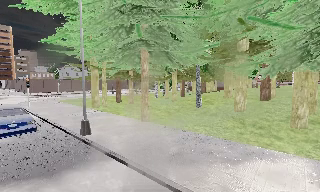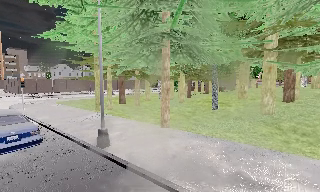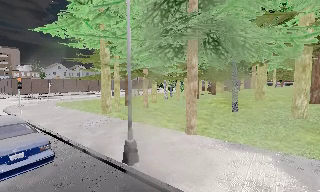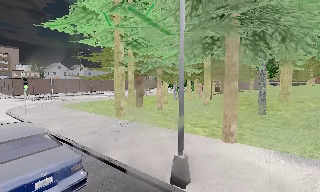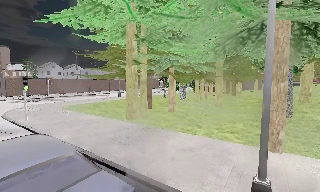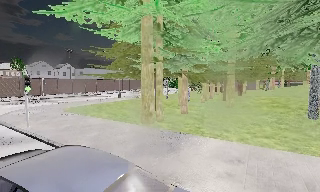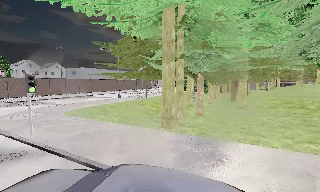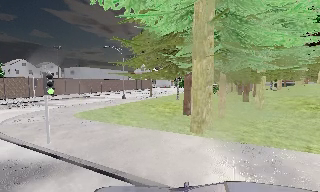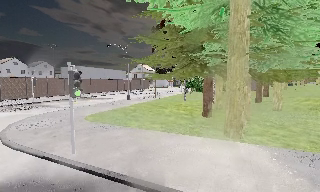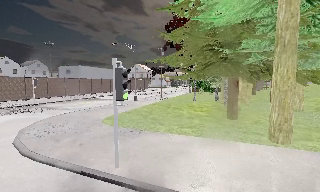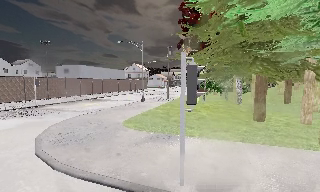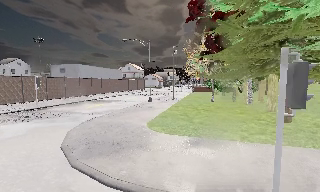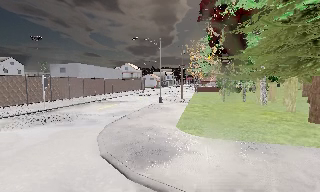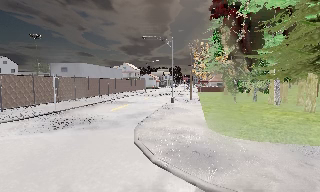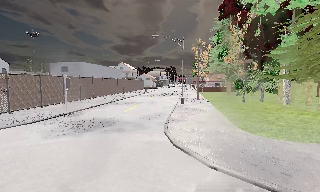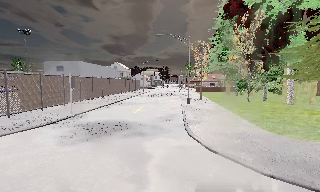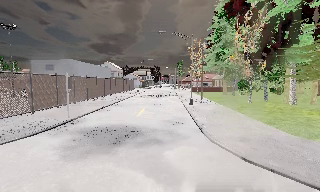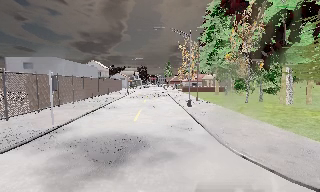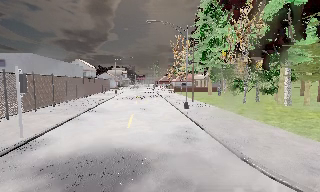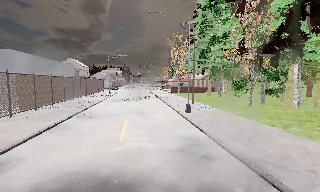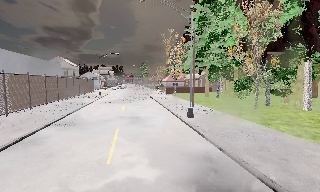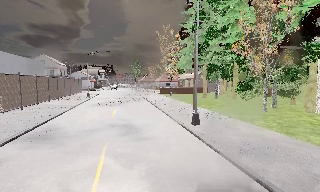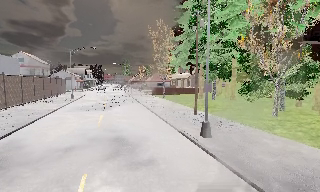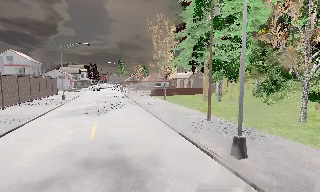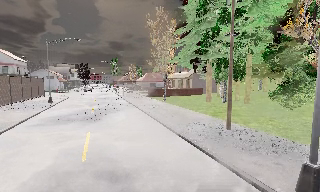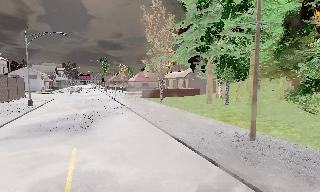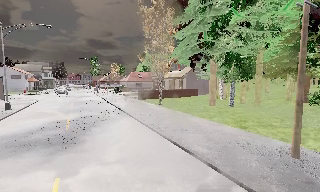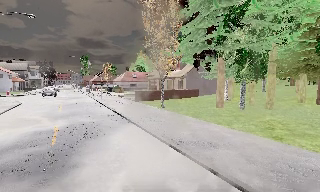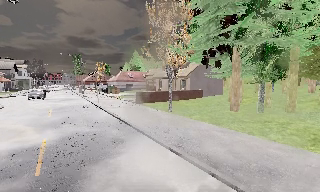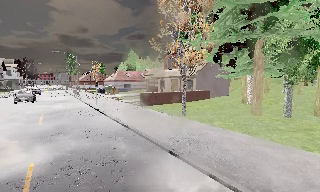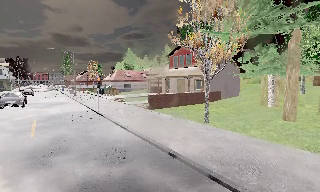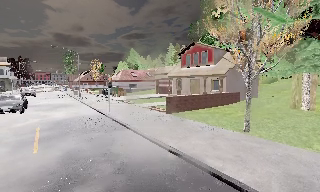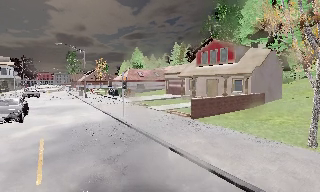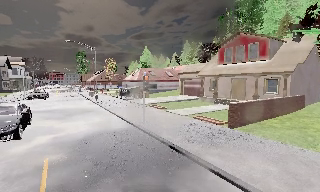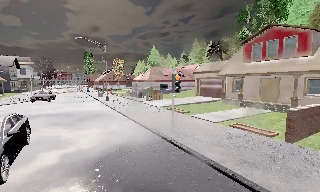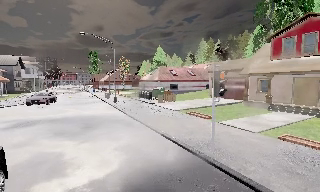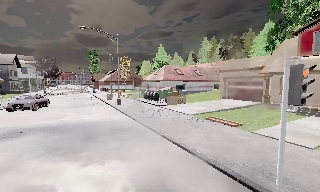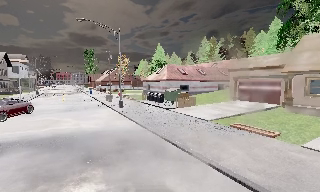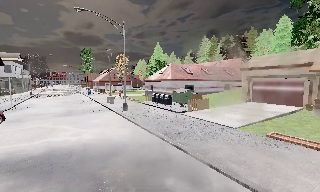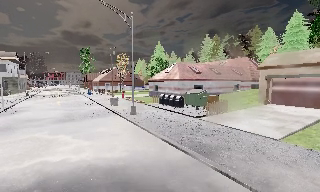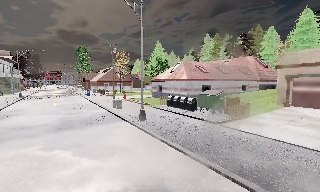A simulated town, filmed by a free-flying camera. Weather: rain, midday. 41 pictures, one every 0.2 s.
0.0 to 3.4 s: The camera pans to its right, which is clockwise from overhead, by about 45 degrees. It travels to its left and forward, about 30 m, so close, fixed things drift to the right.
3.4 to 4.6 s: The camera pans to its right, which is clockwise from overhead, by about 15 degrees. It travels forward, about 12 m, so what stands in front looms larger.
4.6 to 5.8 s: The camera pans to its right, which is clockwise from overhead, by about 15 degrees. It travels forward and to its left, about 13 m, so what stands in front looms larger.
5.8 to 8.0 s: The camera travels forward and to its left, about 25 m, so what stands in front looms larger.
The film runs forward here.
